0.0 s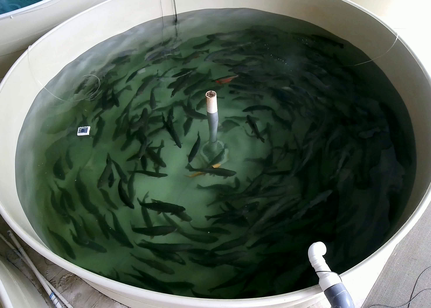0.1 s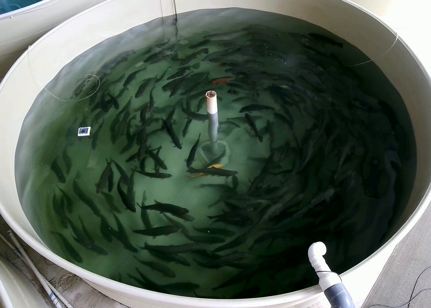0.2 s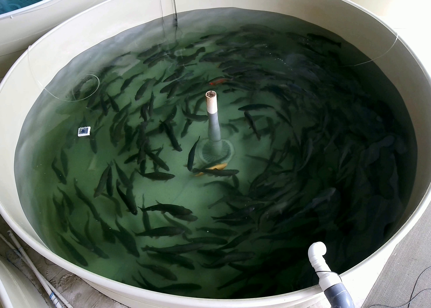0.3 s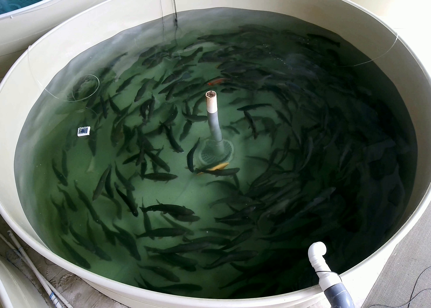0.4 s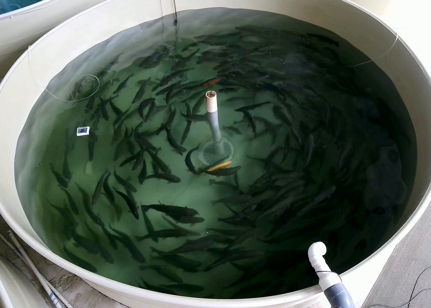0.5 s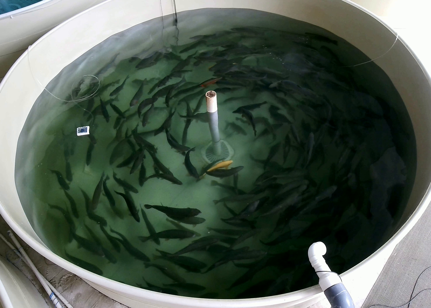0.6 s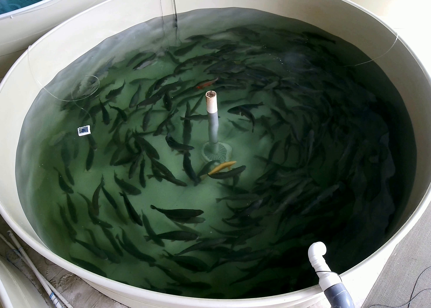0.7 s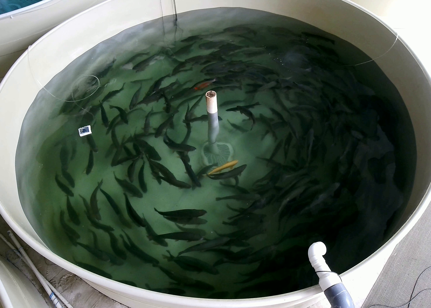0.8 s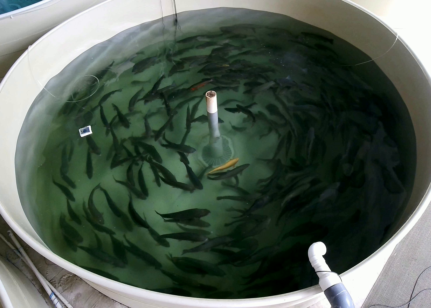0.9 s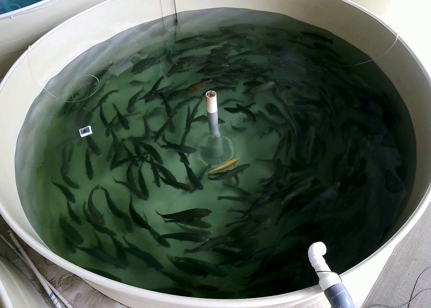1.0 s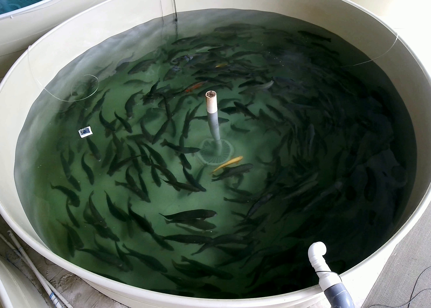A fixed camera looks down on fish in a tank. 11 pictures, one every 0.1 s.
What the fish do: Normal cruising.
